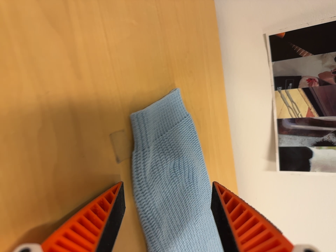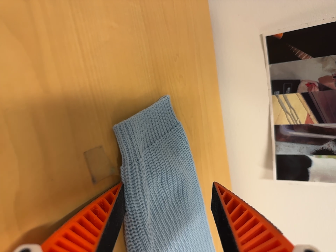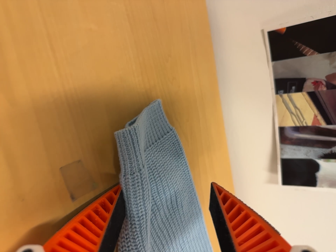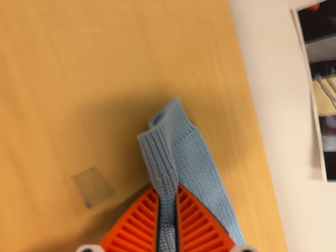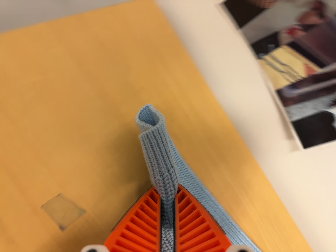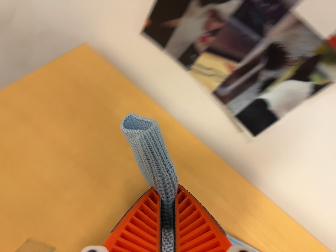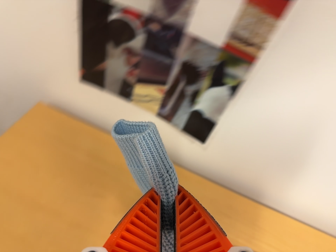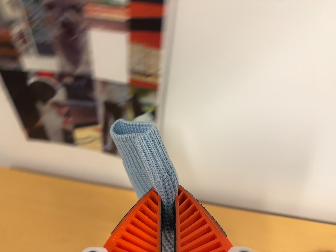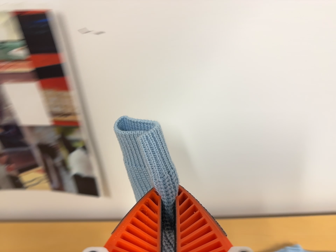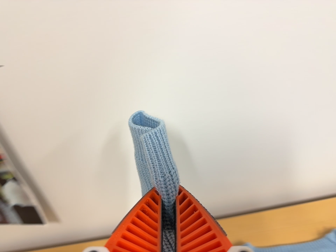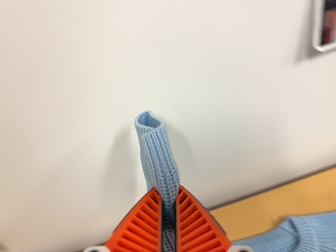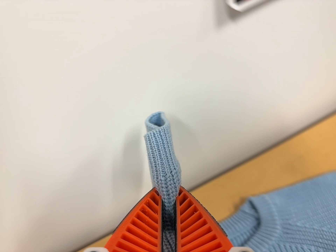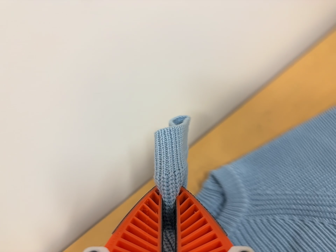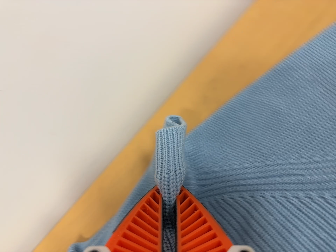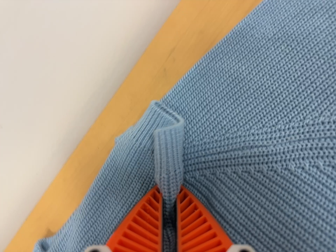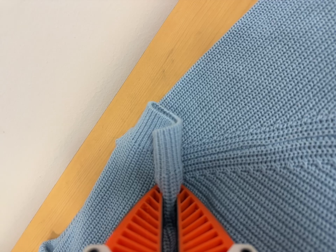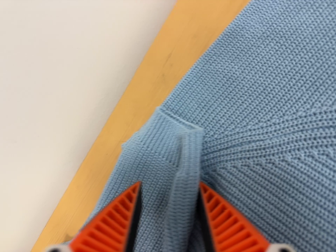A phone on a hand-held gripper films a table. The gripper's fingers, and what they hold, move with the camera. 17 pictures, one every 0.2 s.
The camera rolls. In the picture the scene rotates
counterclockwise.
0.0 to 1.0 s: The camera pans to its left by about 20 degrees. It travels to its right, about 18 cm. It rolls about its line of sight by about 35 degrees, and the scene rotates counterclockwise.
1.0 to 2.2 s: The camera swings to its right by about 10 degrees, and the scene slides to the left. It travels to its right, about 50 cm, so close, fixed things drift to the left. Its aim tips toward the top of its view by about 10 degrees, and the scene shifts downward. It rolls about its line of sight by about 65 degrees, and the scene rotates counterclockwise.
2.2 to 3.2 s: The camera travels to its right and forward, about 24 cm, so close, fixed things drift to the left. Its aim tips toward the bottom of its view by about 15 degrees, and the scene shifts upward. It rolls about its line of sight by about 30 degrees, and the scene rotates counterclockwise.
The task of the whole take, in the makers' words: left arm across.
The film runs forward here.
